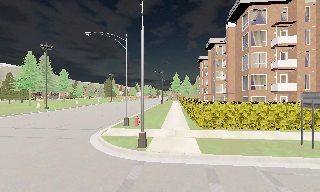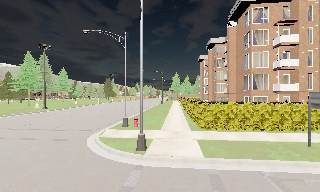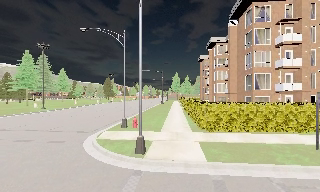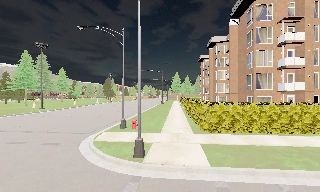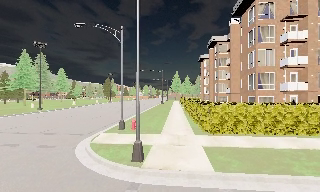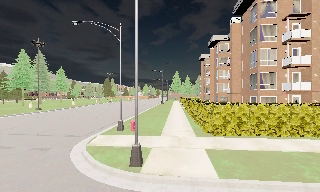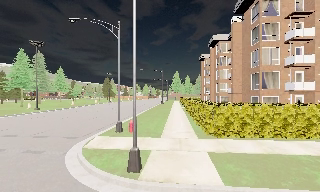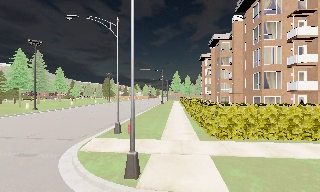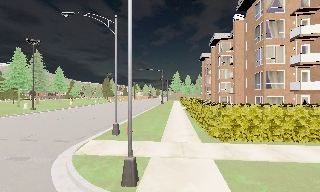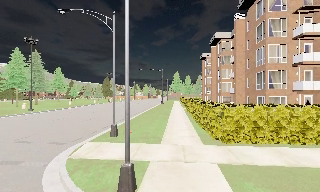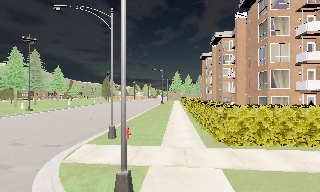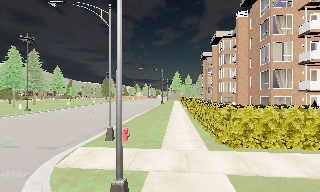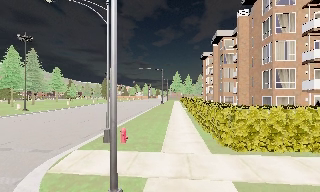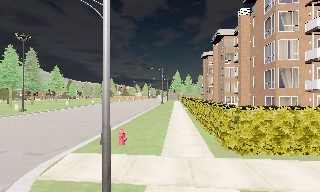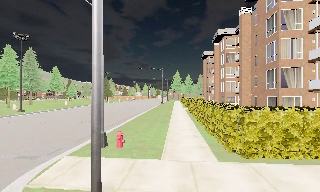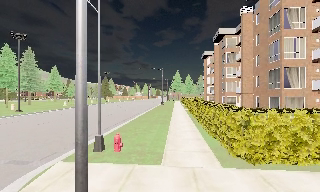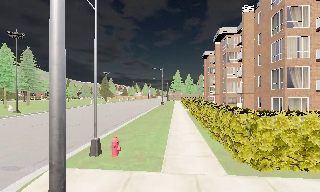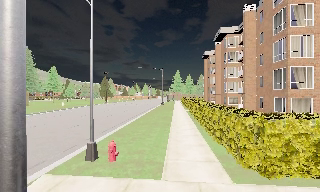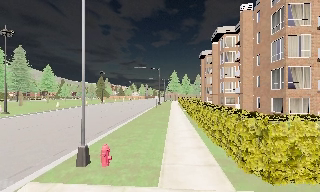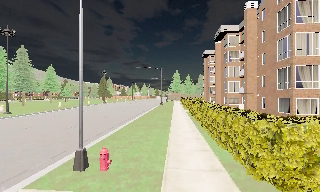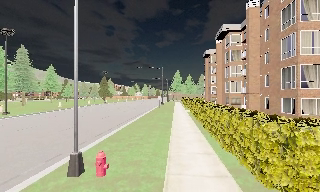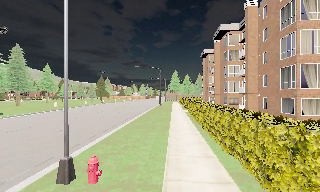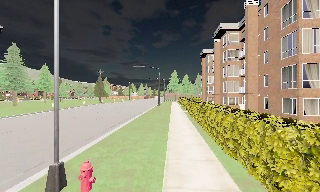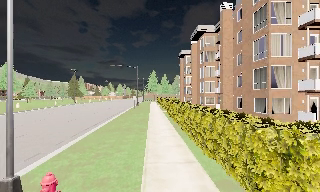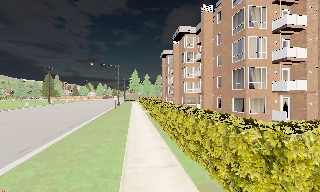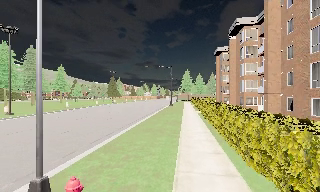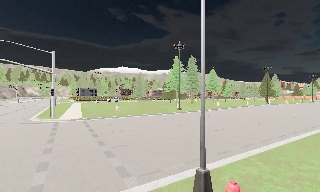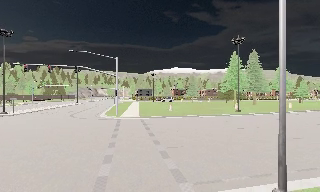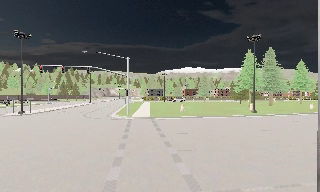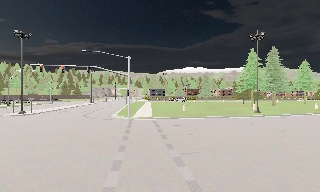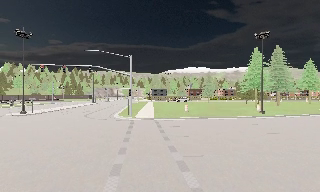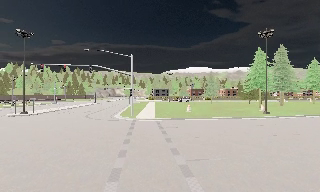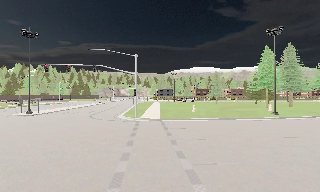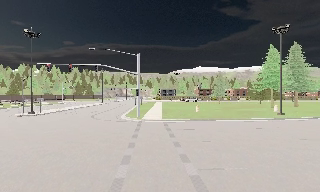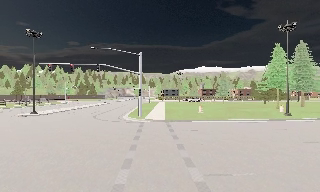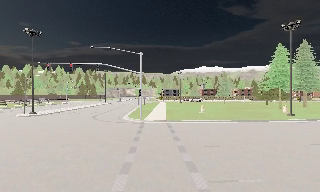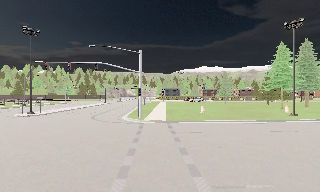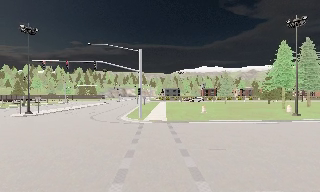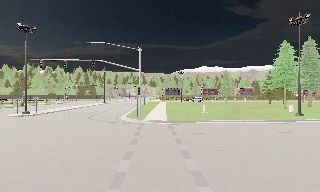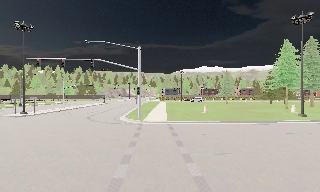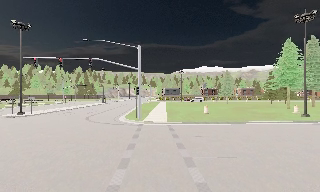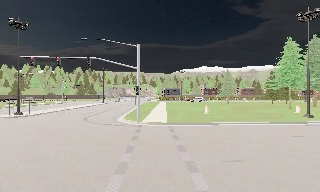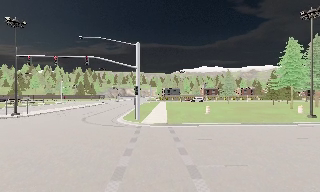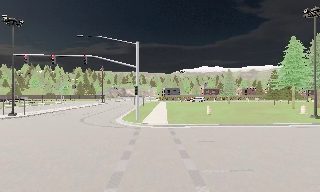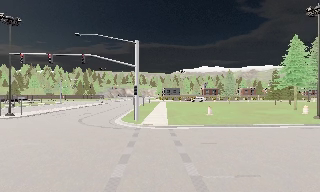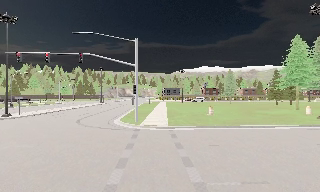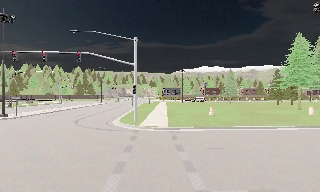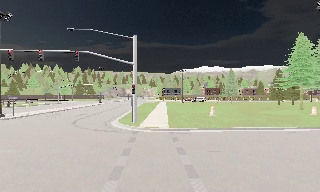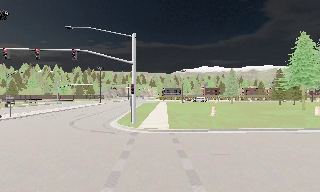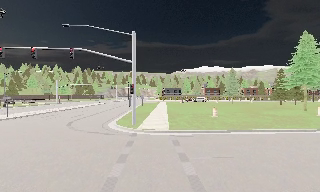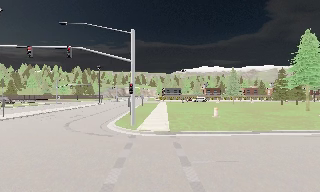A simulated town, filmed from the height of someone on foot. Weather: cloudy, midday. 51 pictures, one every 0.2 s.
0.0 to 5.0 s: The camera travels forward, about 10 m, so what stands in front looms larger.
5.0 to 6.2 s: The camera pans to its left, which is counterclockwise from overhead, by about 75 degrees. It travels forward, about 2 m.
6.2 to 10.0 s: The camera travels forward, about 7 m, so what stands in front looms larger.
The film runs forward here.
